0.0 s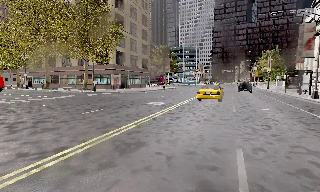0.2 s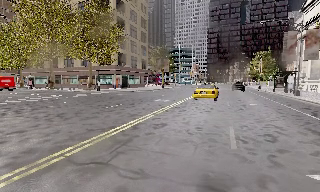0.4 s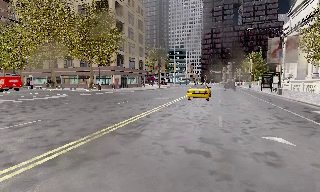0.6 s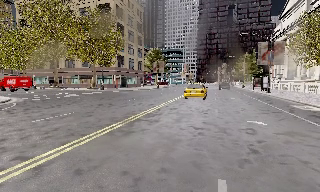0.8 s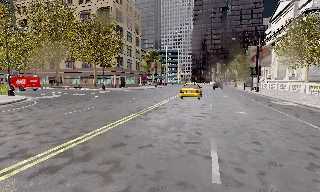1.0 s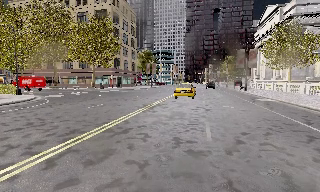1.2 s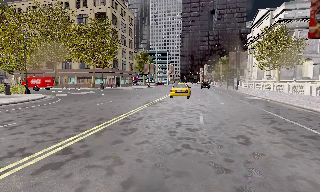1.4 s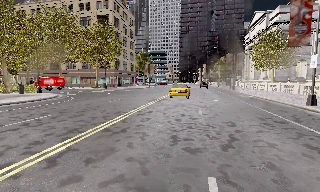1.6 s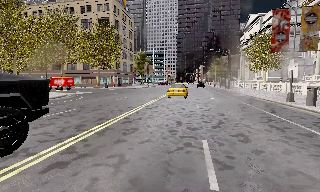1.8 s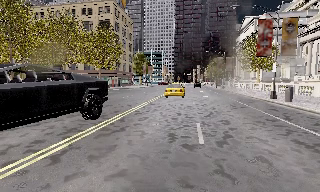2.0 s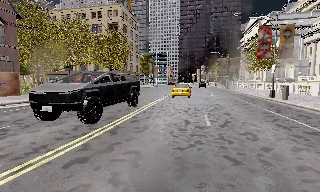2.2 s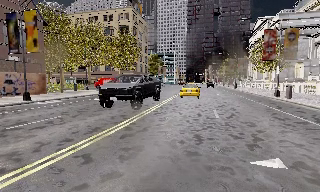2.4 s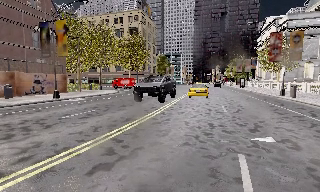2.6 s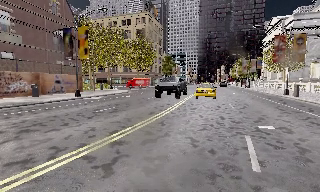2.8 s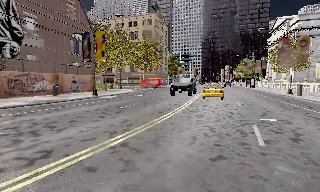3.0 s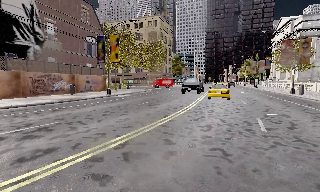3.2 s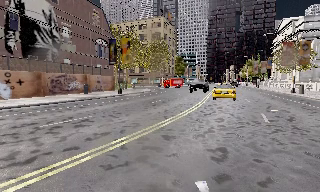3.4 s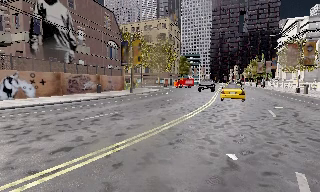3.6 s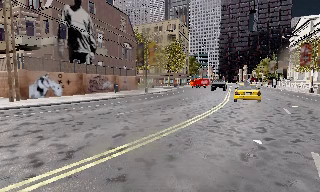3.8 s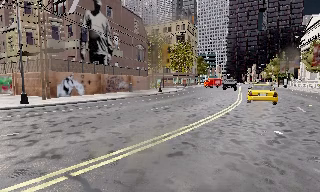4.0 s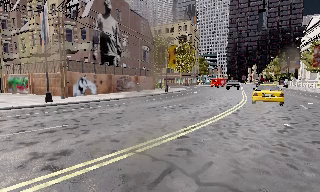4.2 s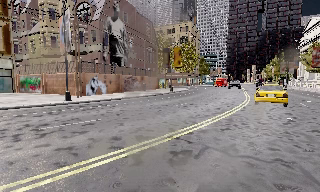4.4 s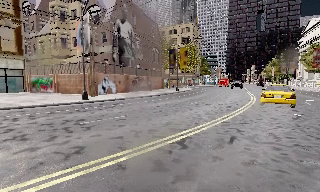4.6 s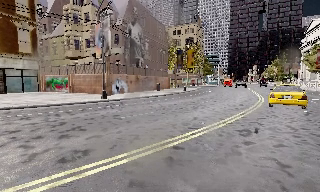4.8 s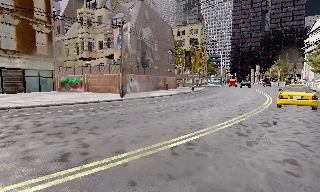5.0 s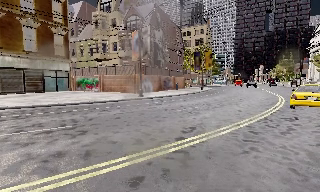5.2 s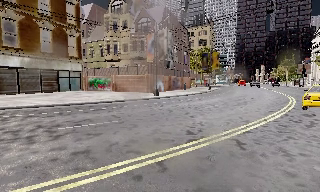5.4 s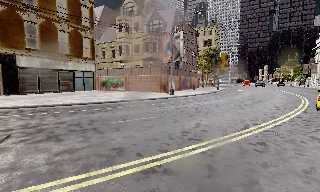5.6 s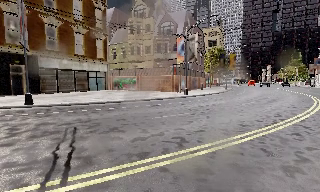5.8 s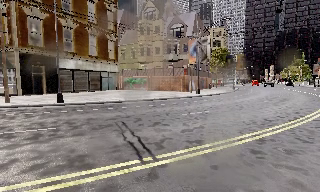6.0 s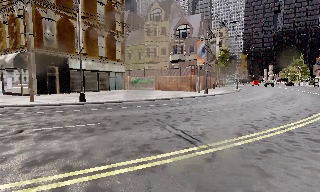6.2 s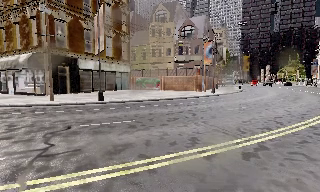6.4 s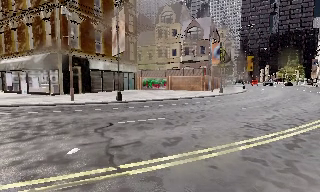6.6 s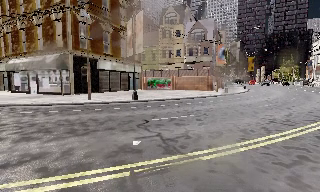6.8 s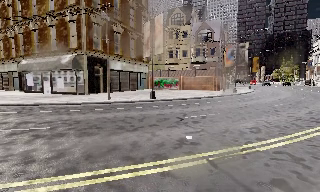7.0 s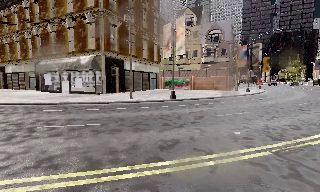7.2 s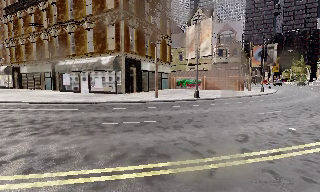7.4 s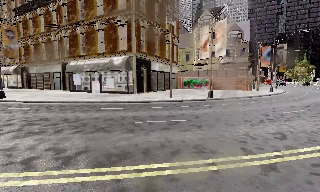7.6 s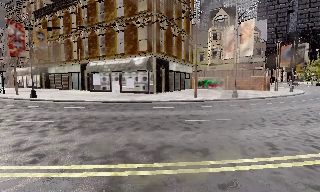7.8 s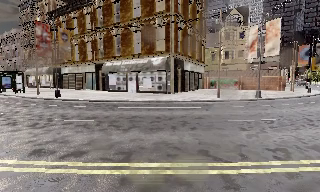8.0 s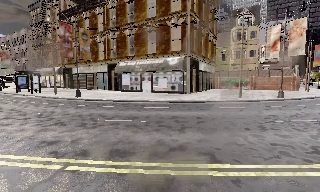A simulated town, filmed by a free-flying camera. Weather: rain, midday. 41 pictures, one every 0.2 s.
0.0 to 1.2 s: The camera pans to its right, which is clockwise from overhead, by about 10 degrees. It travels backward, about 11 m, so what stands in front gets smaller.
1.2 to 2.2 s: The camera travels backward, about 9 m, so what stands in front gets smaller.
2.2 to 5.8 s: The scene slides to the right, as the camera pans about 15 degrees to its left. It travels to its left and backward, about 25 m, so close, fixed things drift to the right.
5.8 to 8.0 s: The camera travels to its left, about 17 m, so close, fixed things drift to the right.
The film runs backward here.
